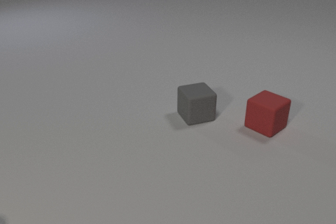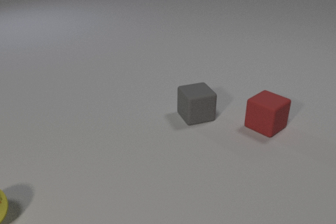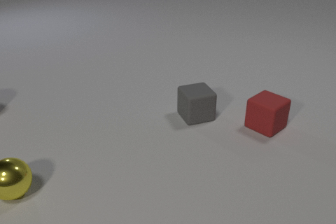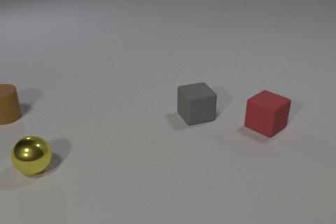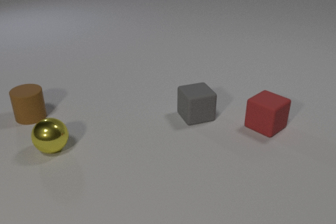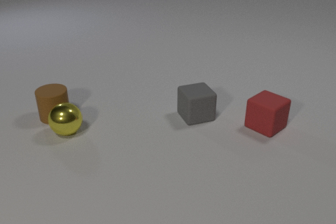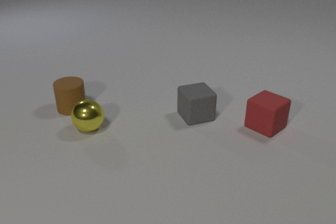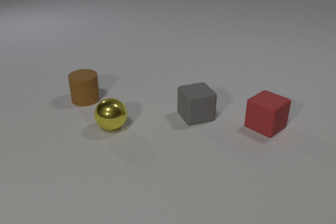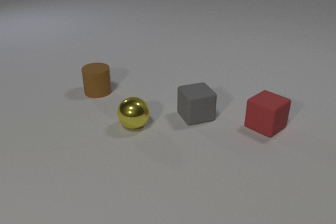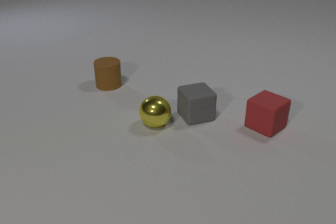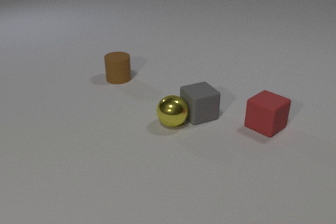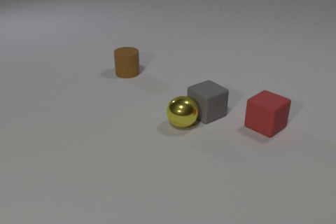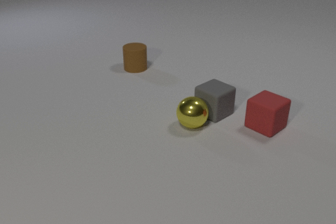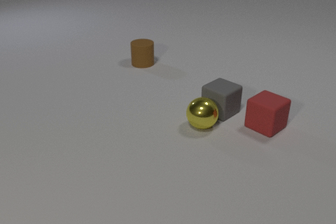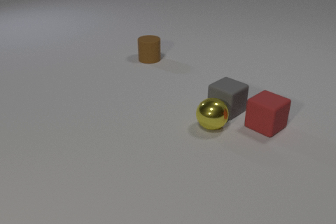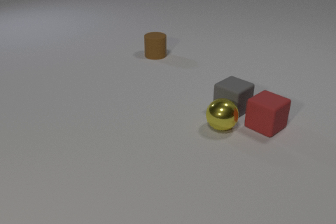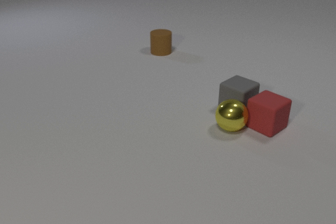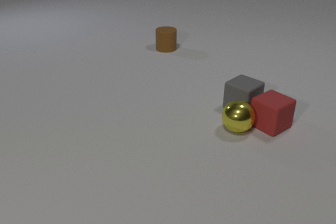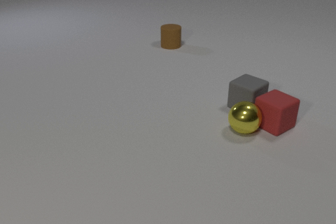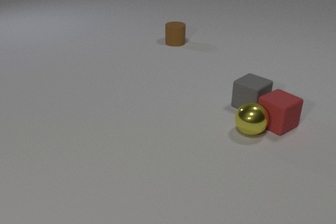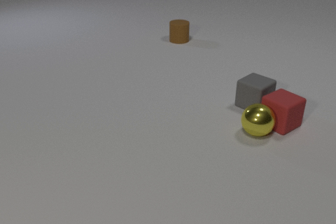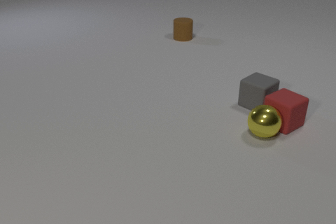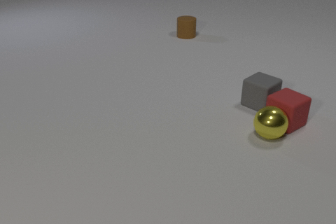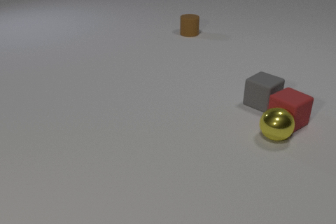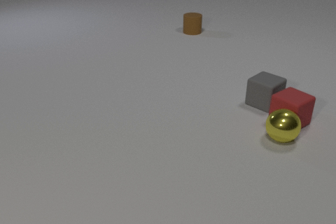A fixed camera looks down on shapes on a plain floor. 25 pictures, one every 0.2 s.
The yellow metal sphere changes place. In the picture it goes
to the right.
0.0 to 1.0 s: The brown rubber cylinder comes in at the left edge, slides to the right. The yellow metal sphere comes in at the left edge, rolls away from the camera and to the right.
1.0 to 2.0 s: The brown rubber cylinder slides away from the camera and to the right. The yellow metal sphere rolls to the right. The brown rubber cylinder and the yellow metal sphere collide. The yellow metal sphere and the gray rubber cube collide.
2.0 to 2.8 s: The brown rubber cylinder slides away from the camera and to the right. The yellow metal sphere rolls to the right. The gray rubber cube slides to the right and away from the camera, spins so that its near face slides to the right, counterclockwise seen from above.
2.8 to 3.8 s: The brown rubber cylinder slides away from the camera and to the right. The yellow metal sphere rolls to the right. The gray rubber cube slides to the right and away from the camera. The red rubber cube slides to the right. The yellow metal sphere and the red rubber cube collide.
3.8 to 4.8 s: The brown rubber cylinder slides away from the camera and to the right. The yellow metal sphere rolls to the right. The gray rubber cube slides to the right and away from the camera. The red rubber cube slides to the right and away from the camera.
Are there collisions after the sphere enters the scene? yes.
How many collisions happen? 3.
How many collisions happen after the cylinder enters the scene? 3.
